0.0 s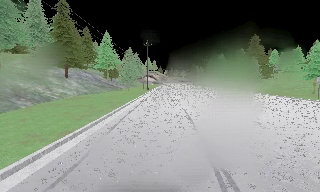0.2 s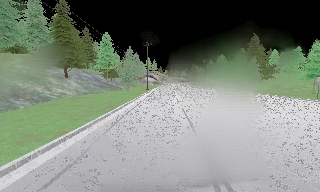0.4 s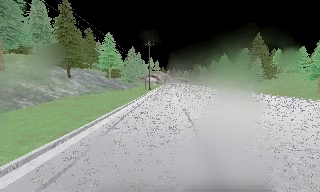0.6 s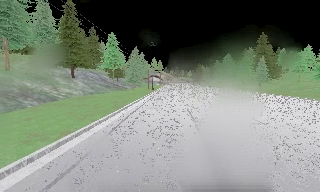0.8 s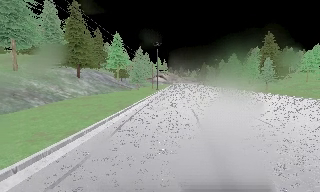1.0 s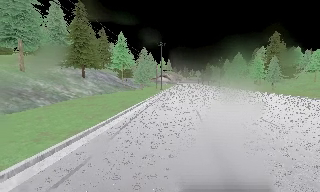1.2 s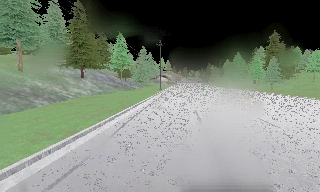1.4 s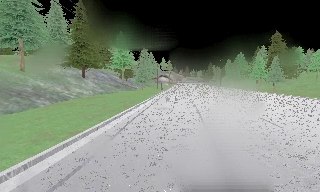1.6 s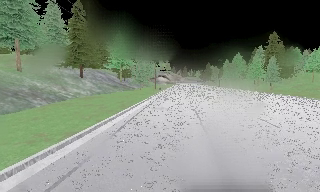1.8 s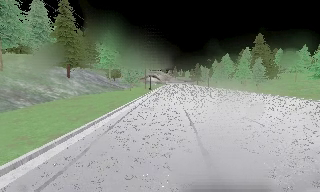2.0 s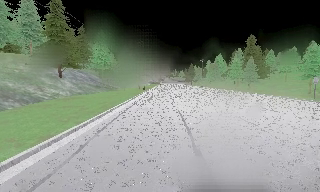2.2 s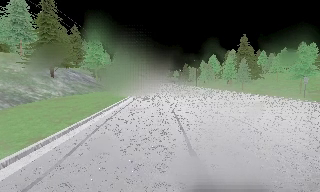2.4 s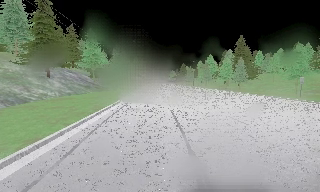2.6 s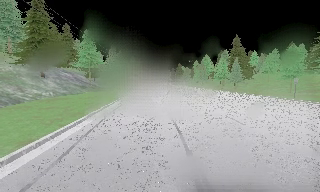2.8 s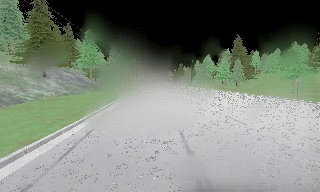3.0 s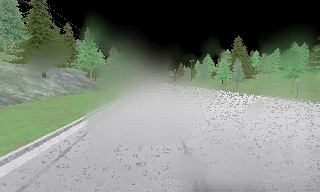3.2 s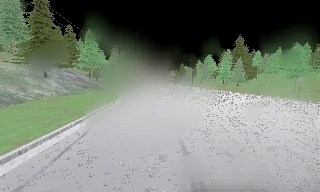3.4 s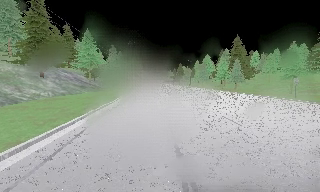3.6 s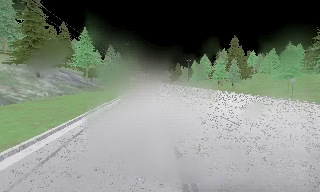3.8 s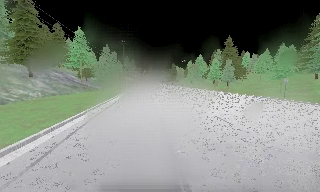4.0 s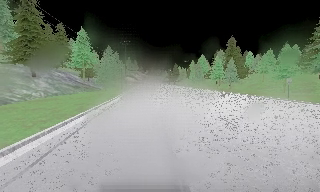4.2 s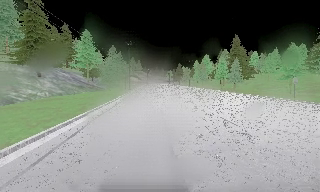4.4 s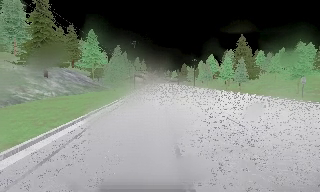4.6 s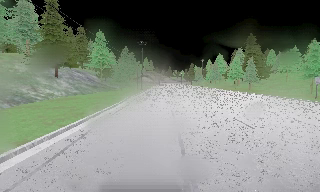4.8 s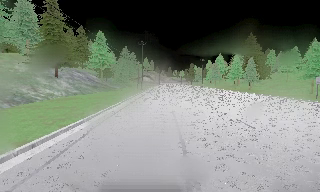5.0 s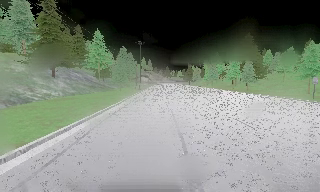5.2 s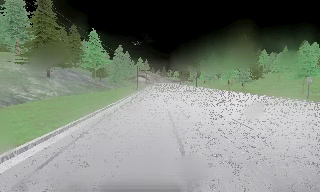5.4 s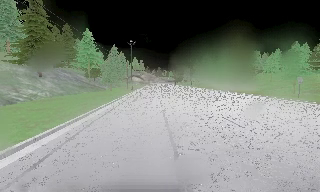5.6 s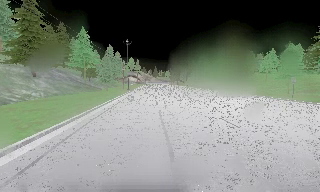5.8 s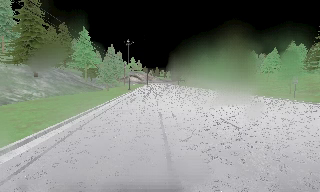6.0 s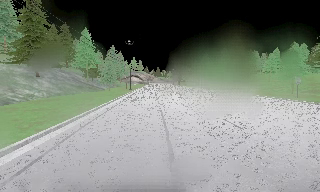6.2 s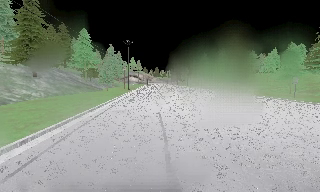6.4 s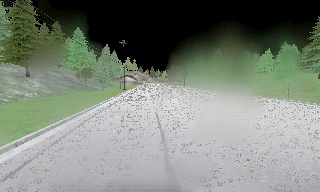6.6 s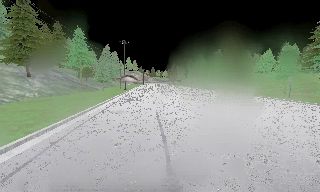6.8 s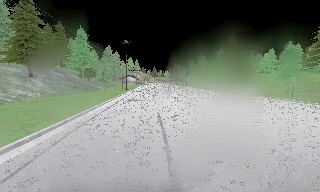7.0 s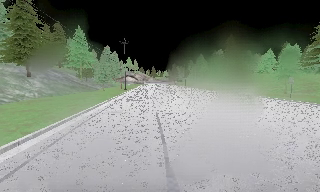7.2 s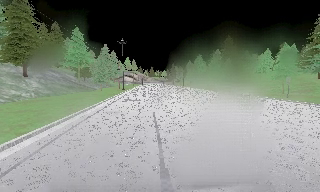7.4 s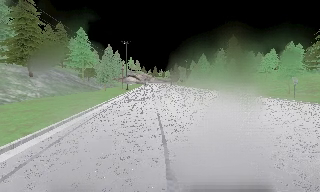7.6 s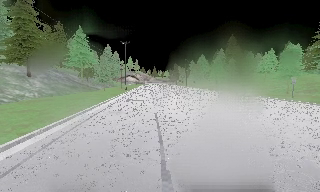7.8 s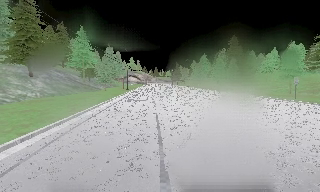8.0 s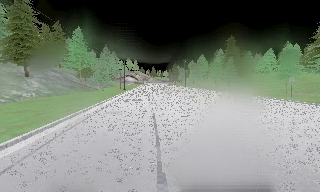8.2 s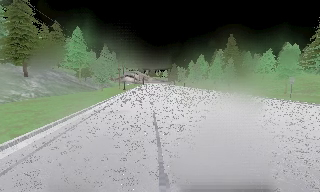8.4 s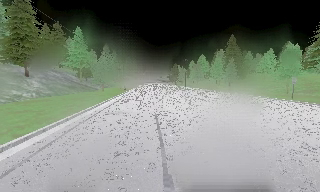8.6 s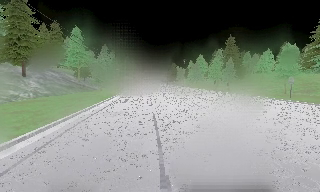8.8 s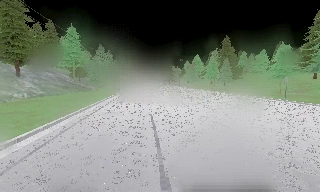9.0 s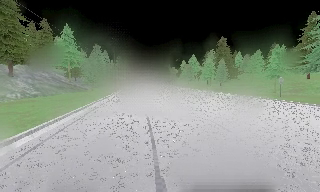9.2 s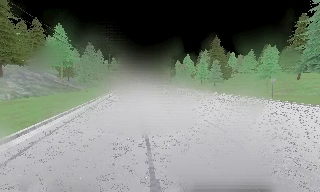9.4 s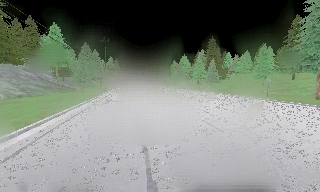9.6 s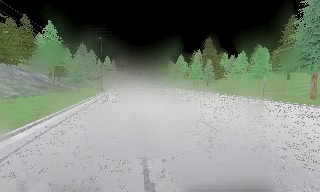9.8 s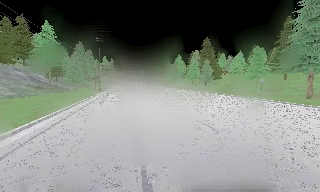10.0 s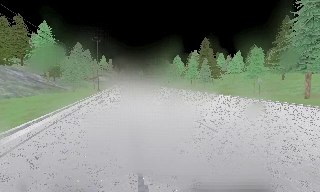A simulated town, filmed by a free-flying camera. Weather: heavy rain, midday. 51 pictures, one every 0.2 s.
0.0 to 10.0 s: The camera swings to its right by about 15 degrees, and the scene slides to the left. It travels forward and to its right, about 2.5 m, so what stands in front looms larger.
The film runs forward here.
